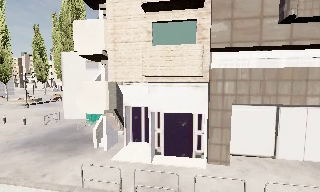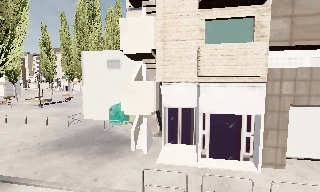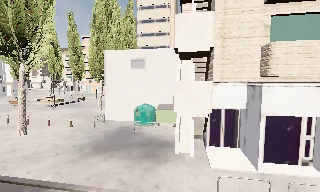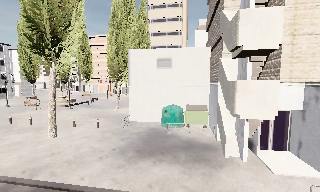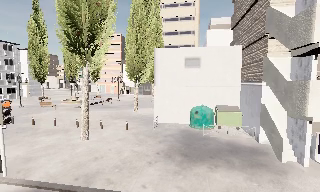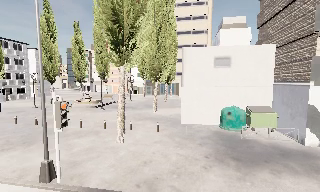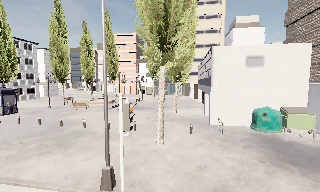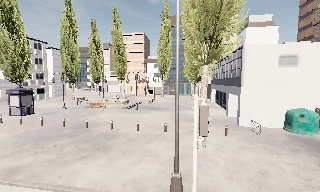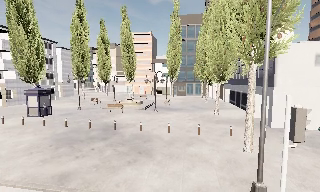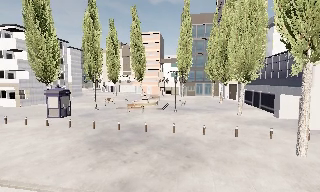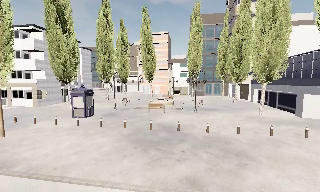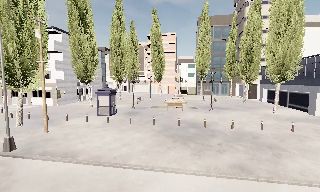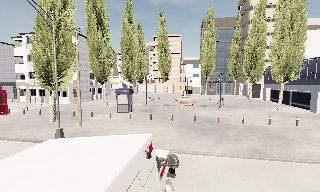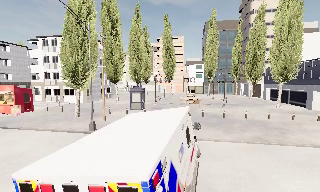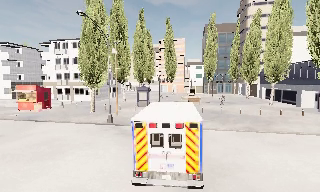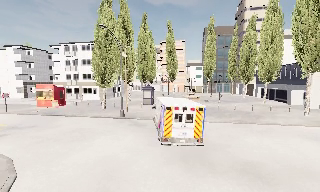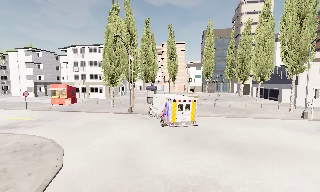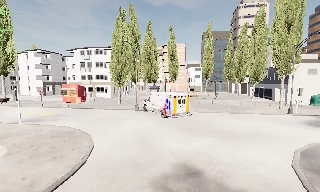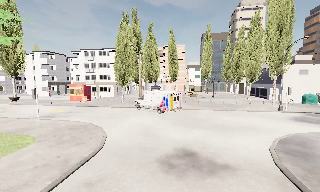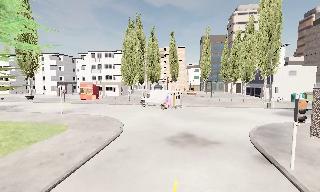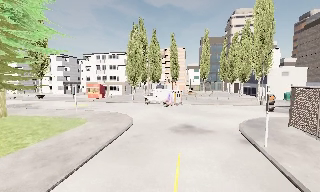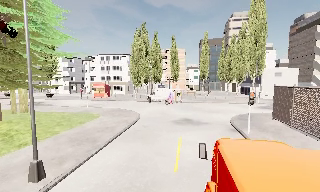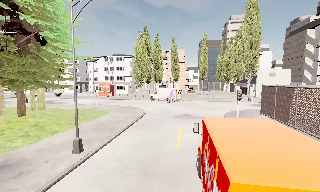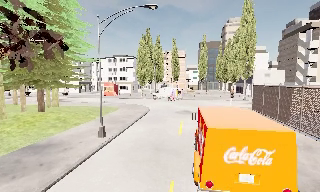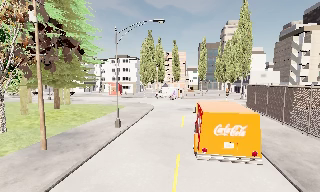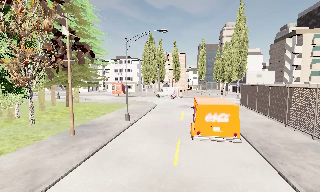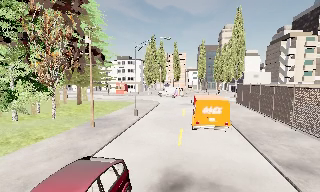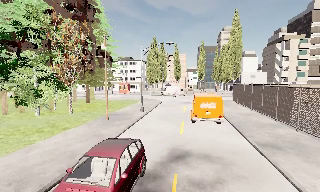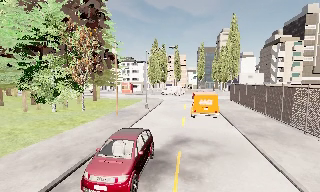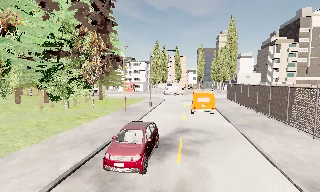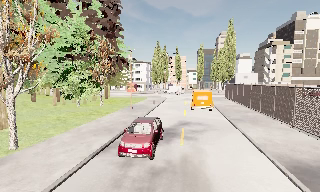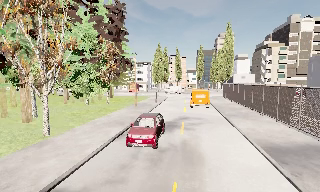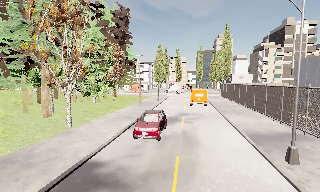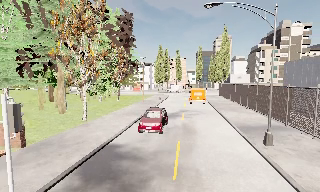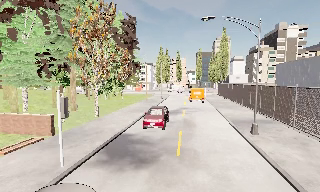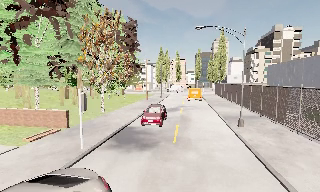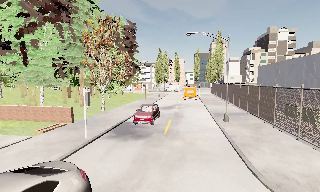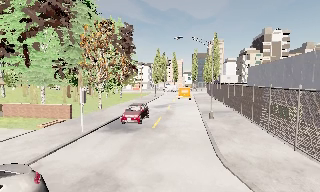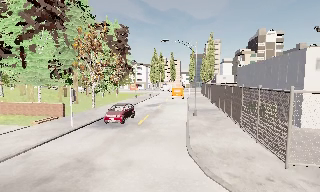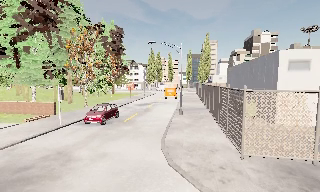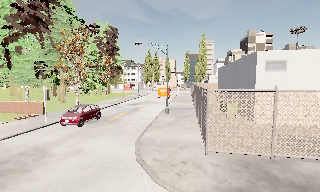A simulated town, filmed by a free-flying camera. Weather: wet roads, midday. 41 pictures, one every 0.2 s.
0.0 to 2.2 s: The camera travels to its left, about 25 m, so close, fixed things drift to the right.
2.2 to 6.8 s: The camera travels backward, about 50 m, so what stands in front gets smaller.
6.8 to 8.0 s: The camera travels backward and to its right, about 9 m, so what stands in front gets smaller.
The film runs forward here.
